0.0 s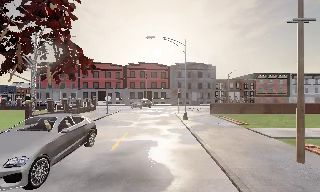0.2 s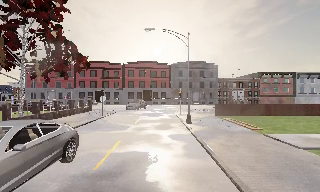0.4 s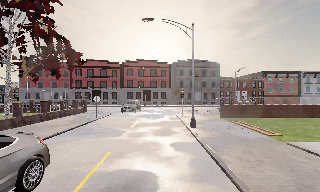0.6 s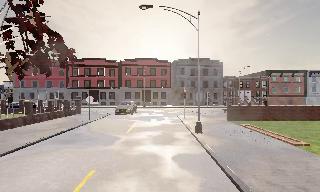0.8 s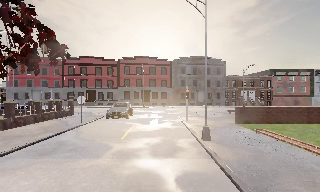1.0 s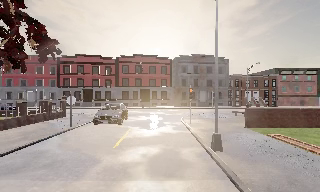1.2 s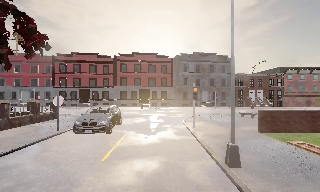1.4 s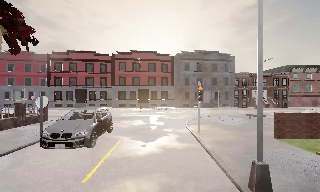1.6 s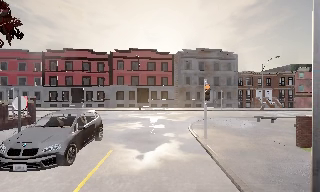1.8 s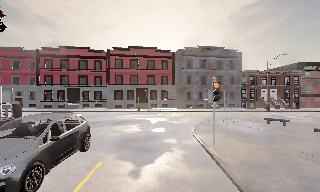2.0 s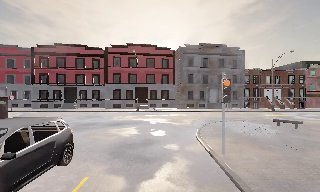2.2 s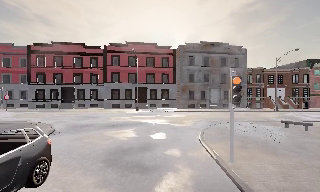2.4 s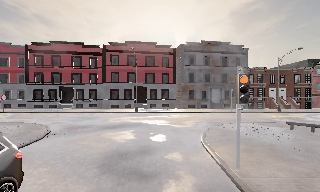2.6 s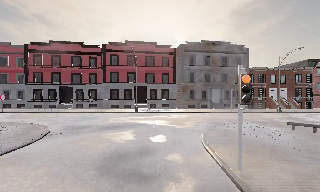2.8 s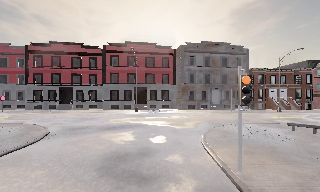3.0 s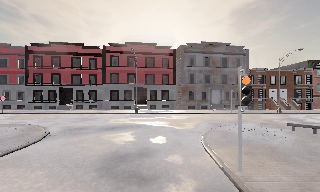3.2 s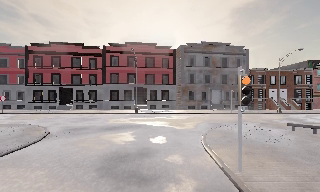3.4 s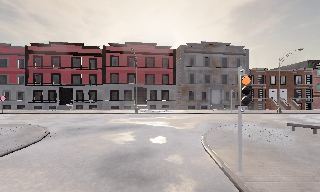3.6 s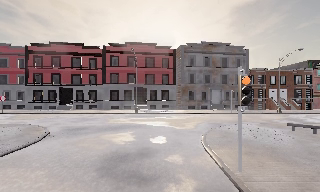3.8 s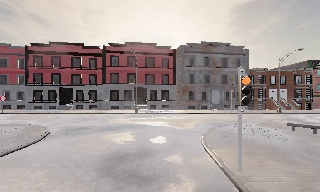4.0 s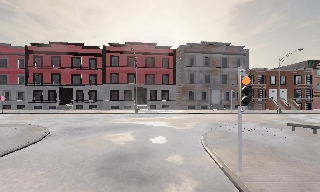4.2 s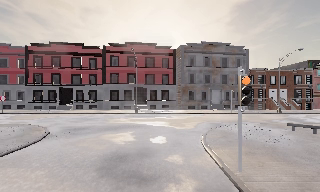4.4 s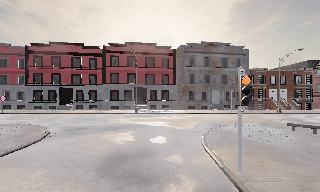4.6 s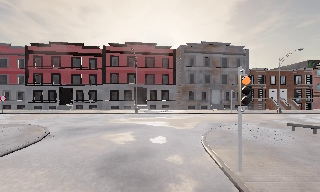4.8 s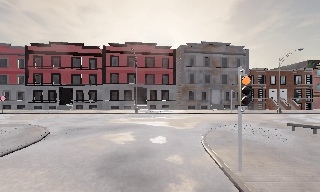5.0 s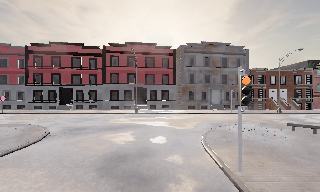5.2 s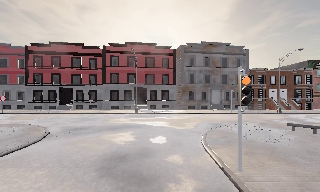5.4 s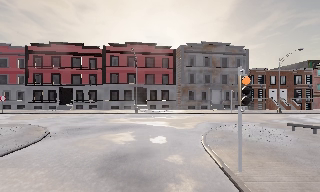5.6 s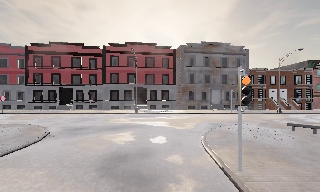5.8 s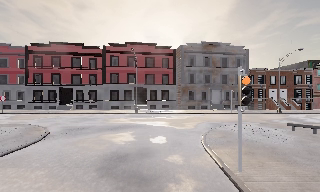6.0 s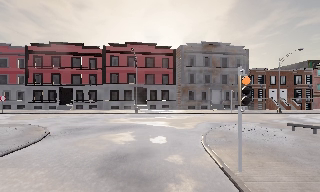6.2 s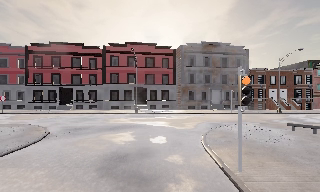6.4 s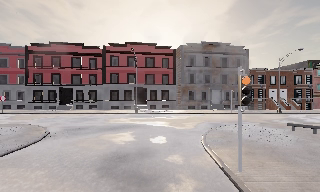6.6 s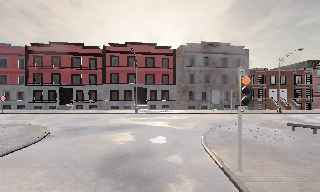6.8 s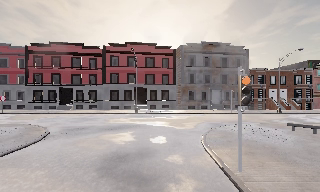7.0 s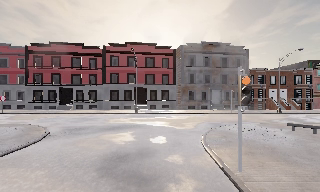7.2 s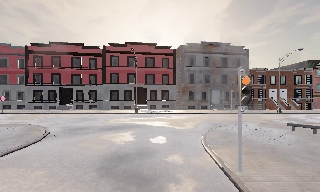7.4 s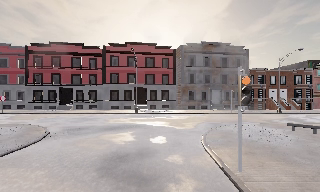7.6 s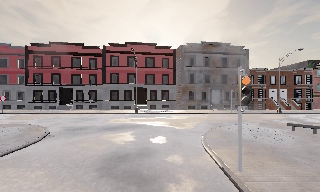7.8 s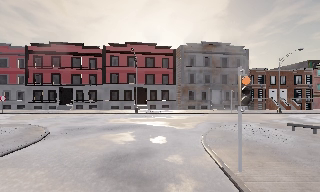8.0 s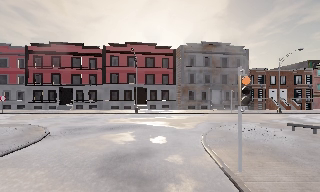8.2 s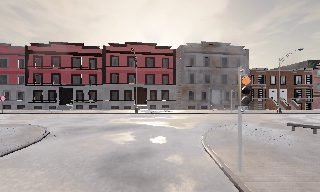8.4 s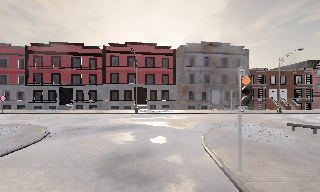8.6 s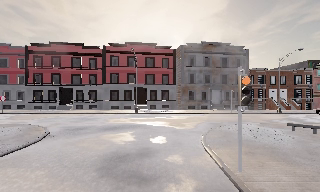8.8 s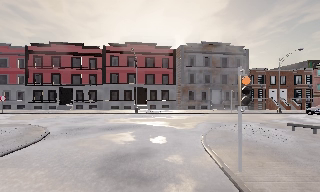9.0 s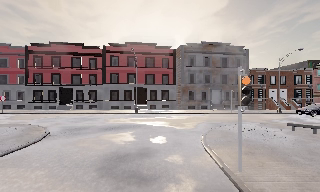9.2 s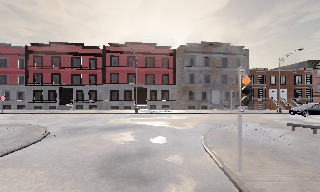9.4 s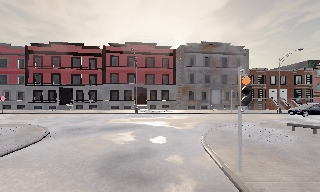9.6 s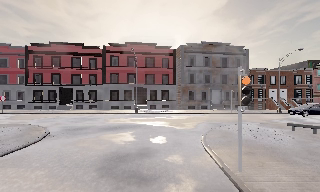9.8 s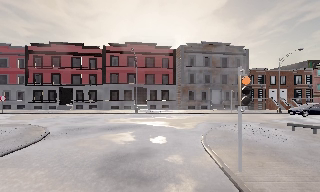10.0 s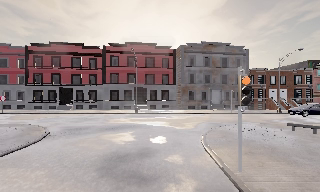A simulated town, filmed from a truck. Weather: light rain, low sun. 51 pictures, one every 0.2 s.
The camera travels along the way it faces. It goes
forward.
0.0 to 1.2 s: The camera travels forward, about 10 m, so what stands in front looms larger.
1.2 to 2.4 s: The camera travels forward, about 6 m, so what stands in front looms larger. It loses speed.
2.4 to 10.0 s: The camera keeps its place and its aim.
The film runs forward here.
